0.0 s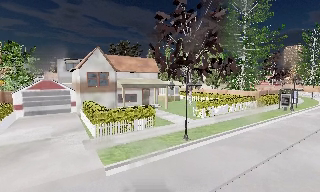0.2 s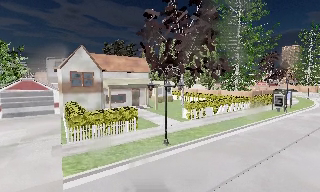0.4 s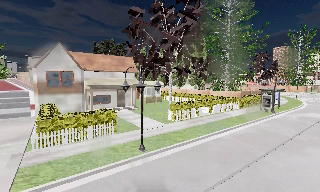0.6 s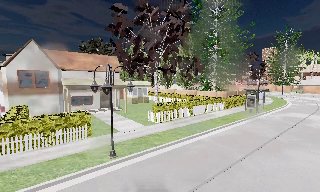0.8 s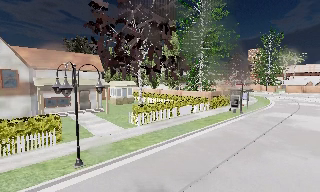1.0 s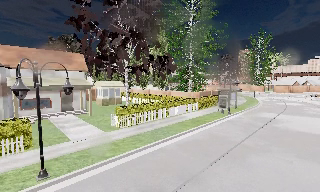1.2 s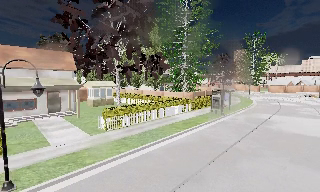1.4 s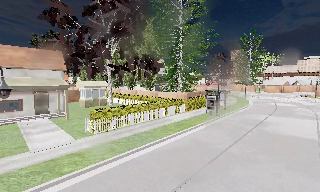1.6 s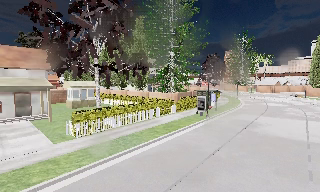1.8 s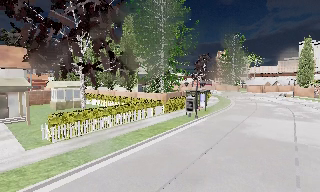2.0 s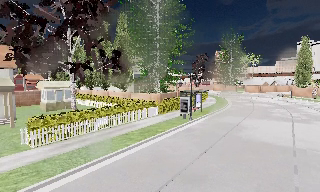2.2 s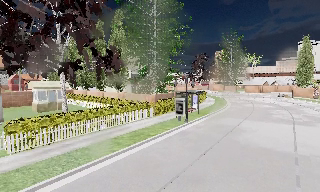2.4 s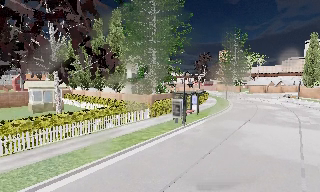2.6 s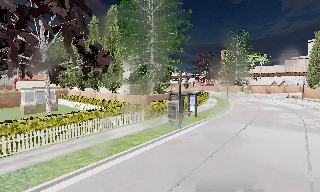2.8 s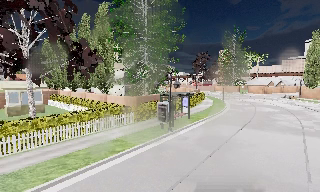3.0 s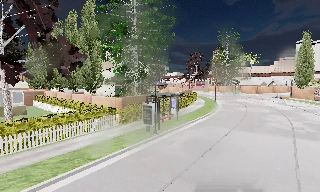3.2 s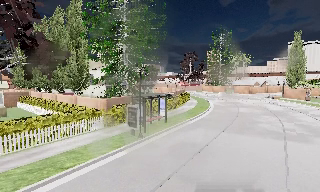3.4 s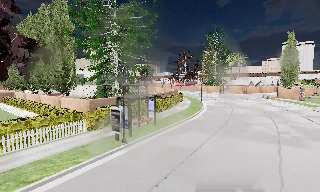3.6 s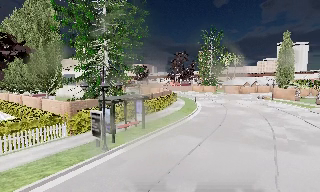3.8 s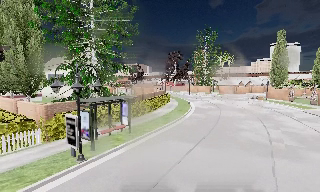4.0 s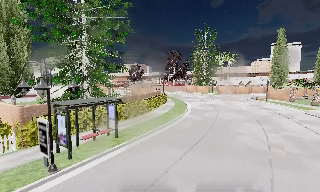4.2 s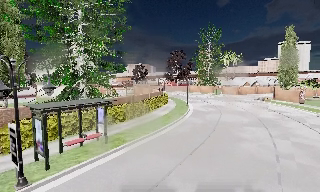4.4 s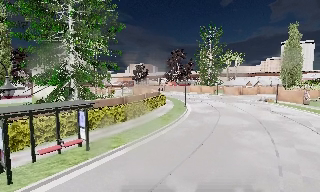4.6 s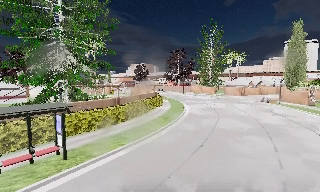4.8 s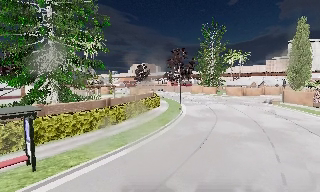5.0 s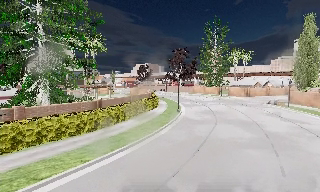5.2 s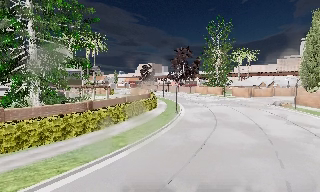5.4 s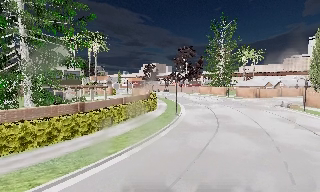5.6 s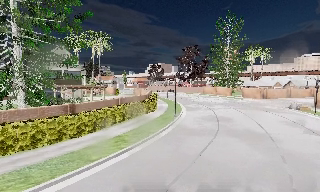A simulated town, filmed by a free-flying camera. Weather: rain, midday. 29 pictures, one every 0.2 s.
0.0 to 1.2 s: The scene slides to the left, as the camera pans about 10 degrees to its right. It travels to its right and forward, about 7 m, so close, fixed things drift to the left.
1.2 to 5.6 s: The camera travels forward and to its right, about 25 m, so what stands in front looms larger.
The film runs forward here.
